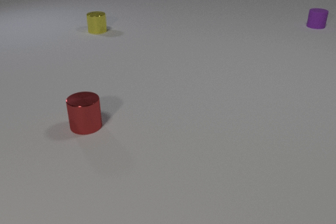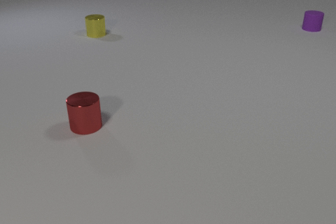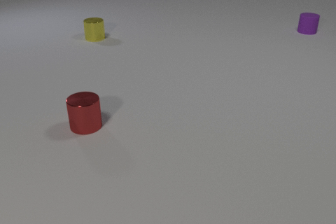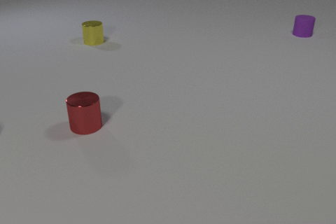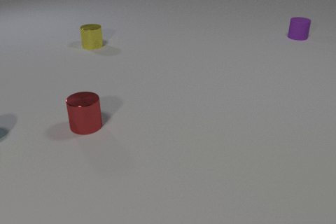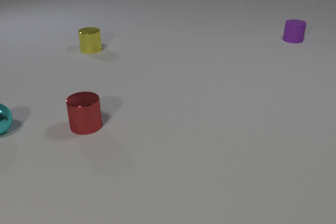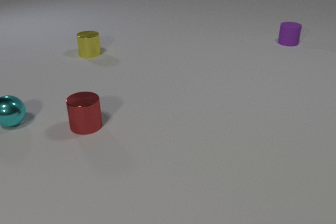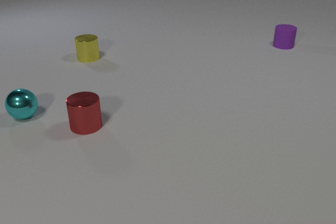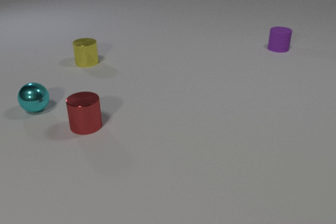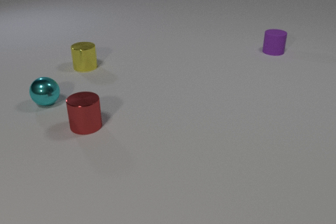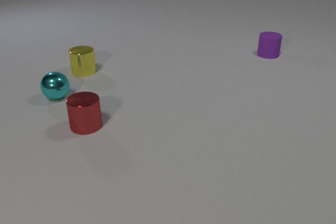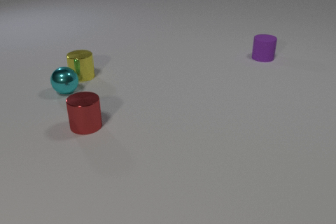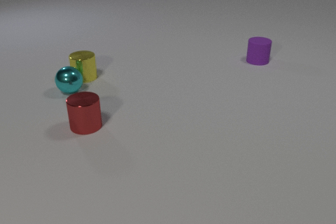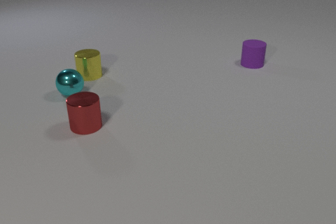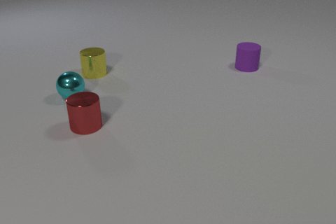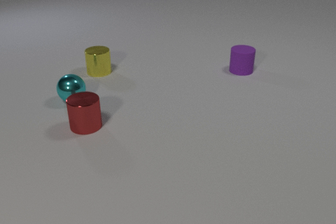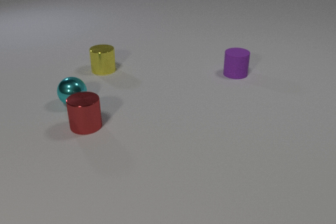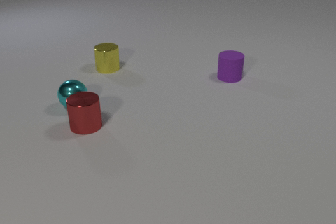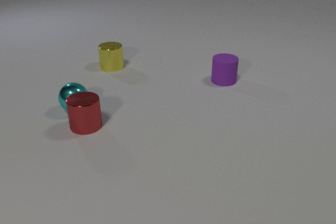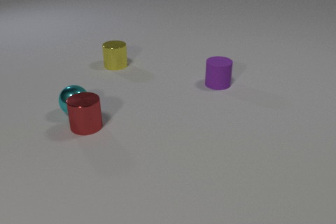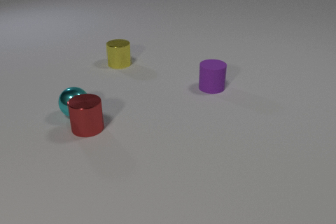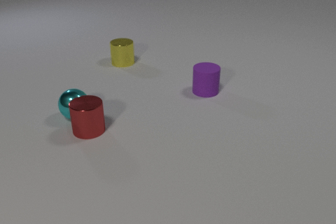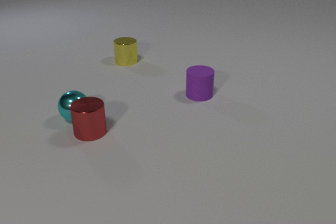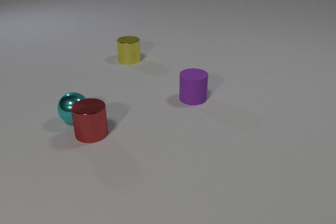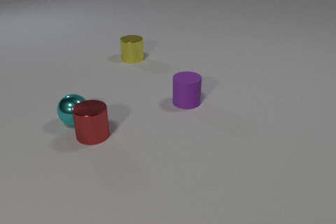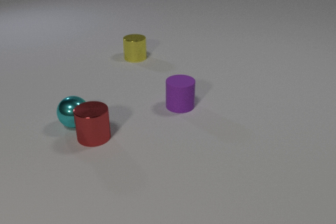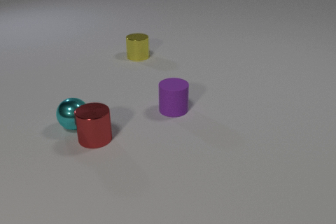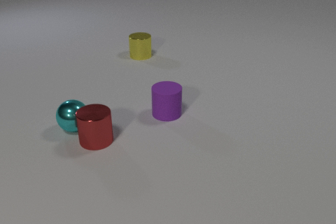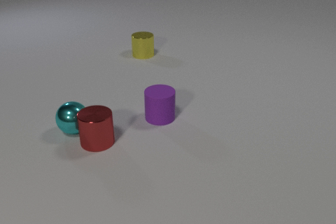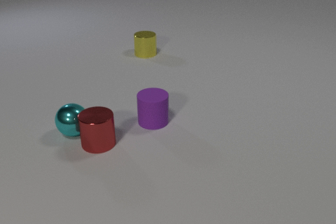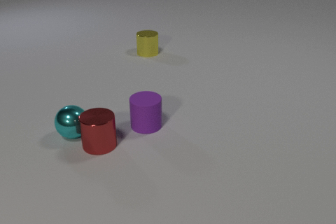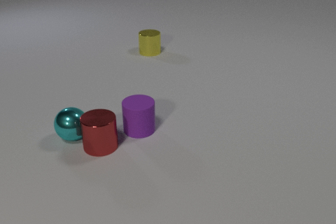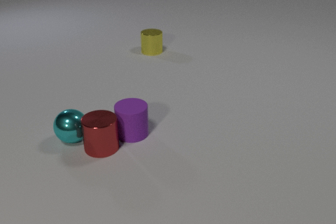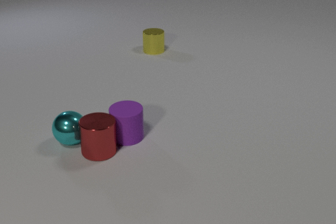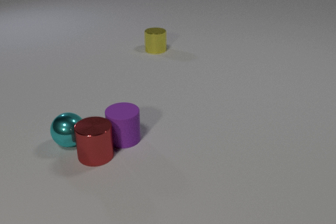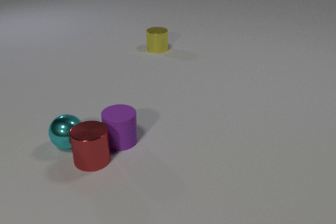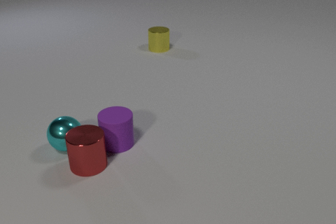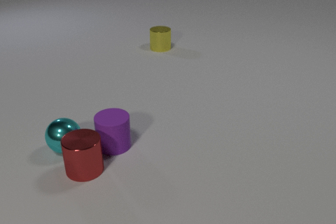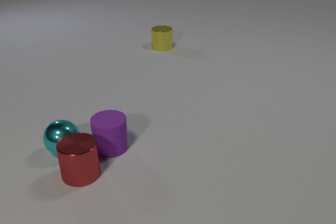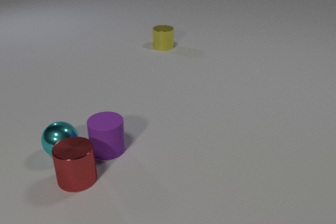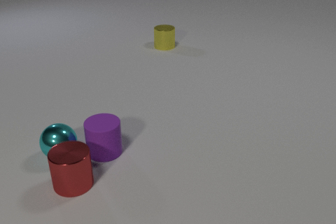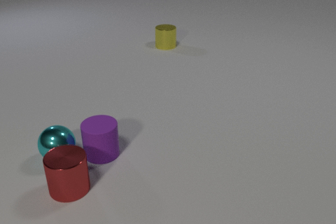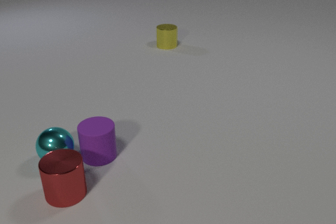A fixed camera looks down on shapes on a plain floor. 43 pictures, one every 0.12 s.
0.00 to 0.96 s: The cyan metal sphere comes in at the left edge, rolls to the right and away from the camera. The yellow metal cylinder slides toward the camera. The purple rubber cylinder slides toward the camera and to the left.
0.96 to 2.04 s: The cyan metal sphere rolls to the right. The yellow metal cylinder slides to the right and toward the camera. The purple rubber cylinder slides toward the camera and to the left. The cyan metal sphere and the yellow metal cylinder collide.
2.04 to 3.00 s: The cyan metal sphere rolls toward the camera. The yellow metal cylinder slides to the right and away from the camera. The red metal cylinder slides toward the camera. The purple rubber cylinder slides toward the camera and to the left. The cyan metal sphere and the red metal cylinder collide.
3.00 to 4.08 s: The cyan metal sphere rolls toward the camera. The yellow metal cylinder slides to the right and away from the camera. The red metal cylinder slides toward the camera. The purple rubber cylinder slides toward the camera and to the left. The red metal cylinder and the purple rubber cylinder collide.
4.08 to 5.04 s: The cyan metal sphere rolls toward the camera and to the left. The yellow metal cylinder slides away from the camera and to the right. The red metal cylinder slides toward the camera and to the left. The purple rubber cylinder slides toward the camera and to the left.
How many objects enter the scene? 1.
What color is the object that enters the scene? cyan.
What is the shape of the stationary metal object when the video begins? cylinder.
